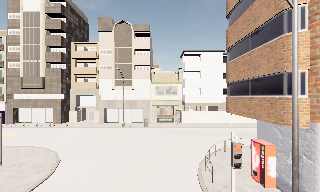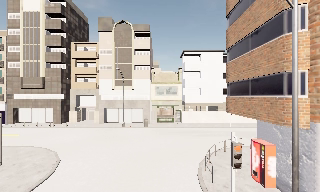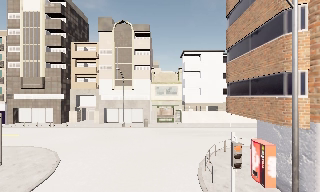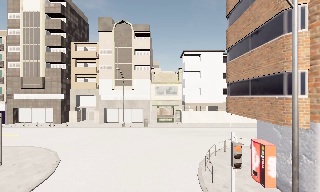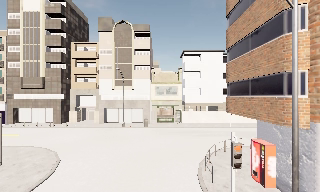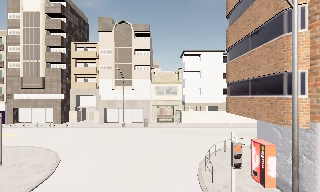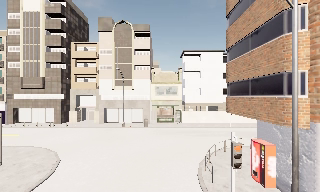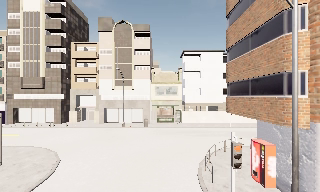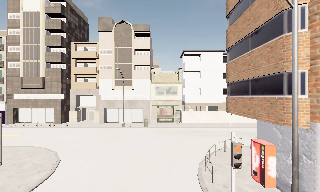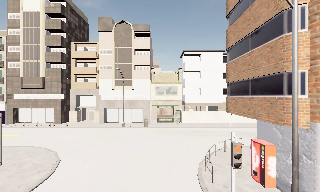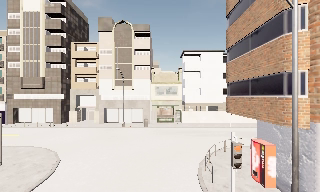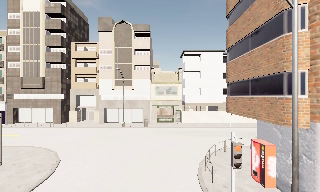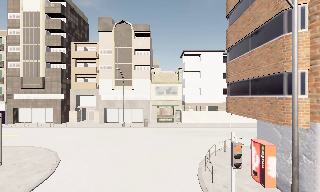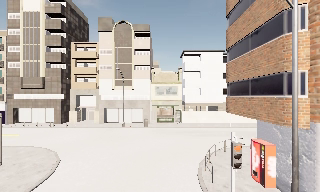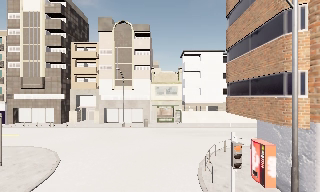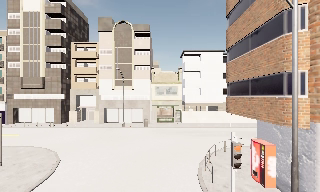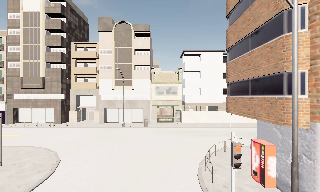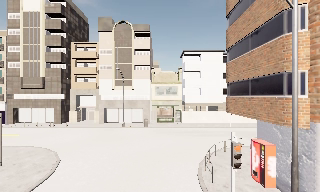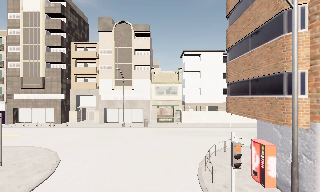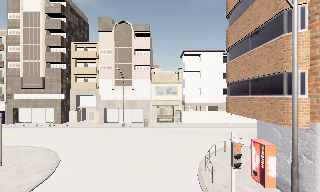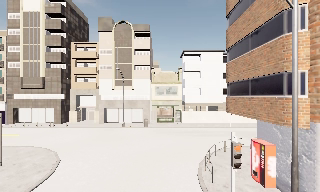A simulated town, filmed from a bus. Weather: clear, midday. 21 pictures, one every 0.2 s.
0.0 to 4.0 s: The camera keeps its place and its aim.
The film runs backward here.
